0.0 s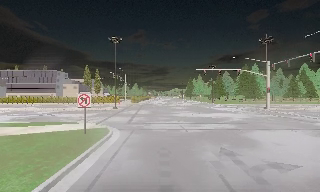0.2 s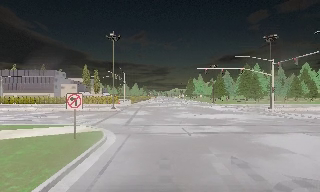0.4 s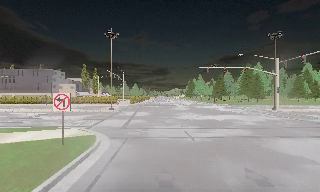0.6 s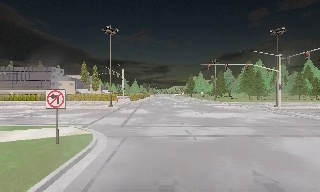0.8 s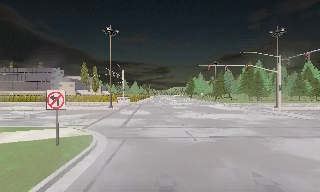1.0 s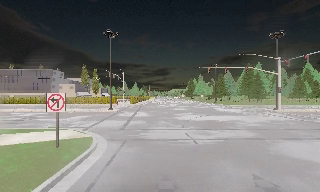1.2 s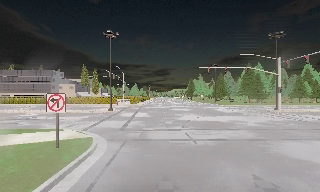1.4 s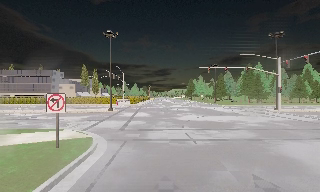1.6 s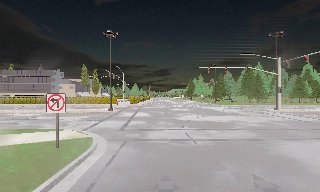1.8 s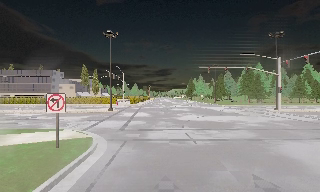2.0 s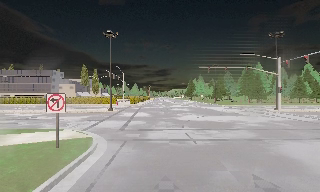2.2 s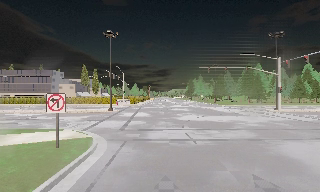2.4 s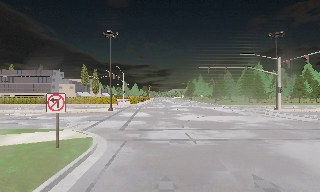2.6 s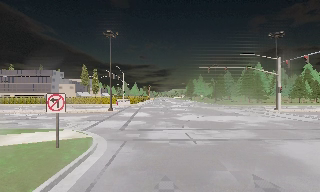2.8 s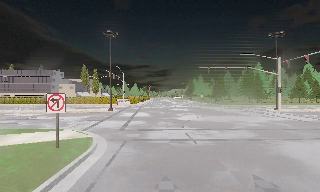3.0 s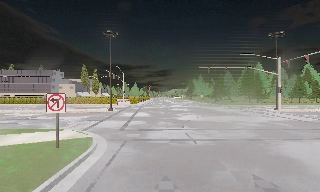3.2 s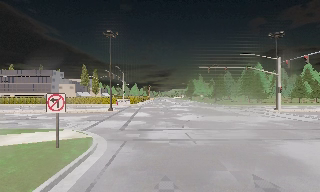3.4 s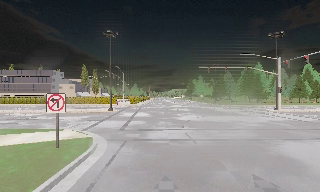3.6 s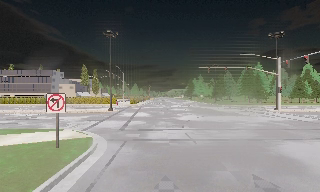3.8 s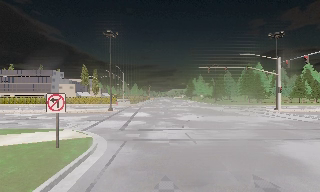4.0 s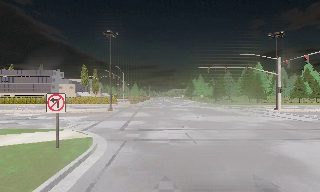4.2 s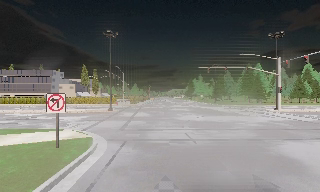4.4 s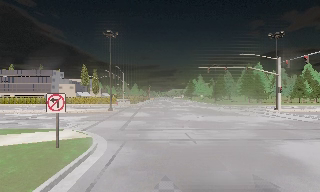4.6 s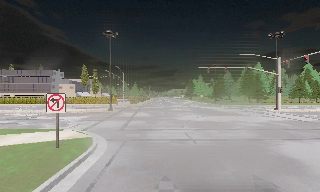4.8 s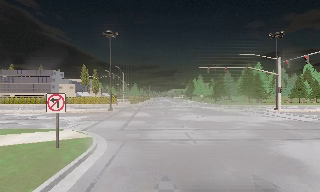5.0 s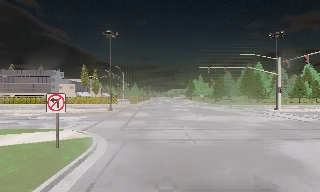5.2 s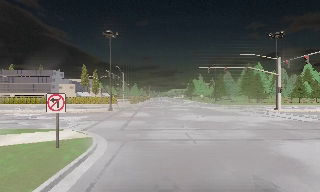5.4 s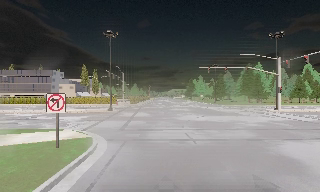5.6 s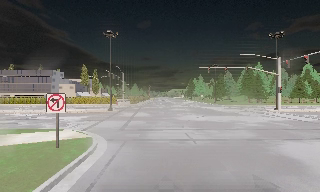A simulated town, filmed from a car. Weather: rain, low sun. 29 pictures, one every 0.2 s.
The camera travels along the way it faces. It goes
forward.
0.0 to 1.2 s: The camera travels forward, about 2.5 m, so what stands in front looms larger. It loses speed.
1.2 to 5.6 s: The camera keeps its place and its aim.
The film runs forward here.
